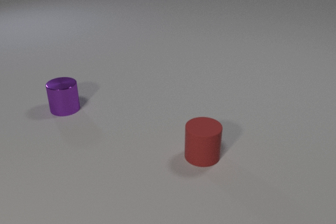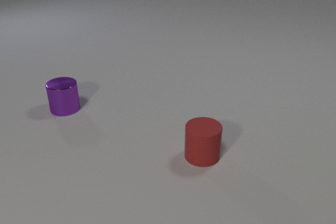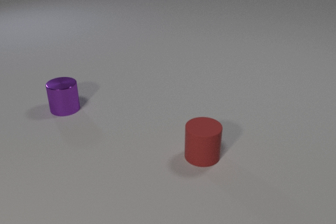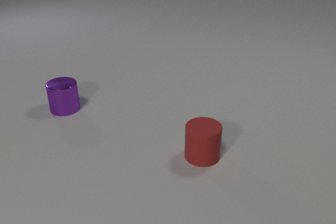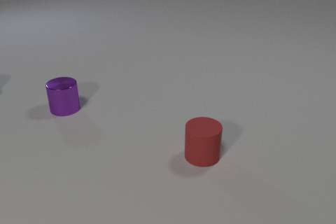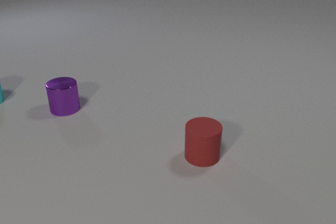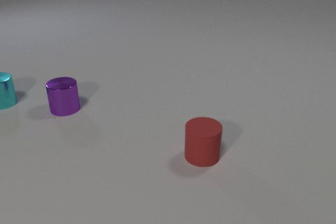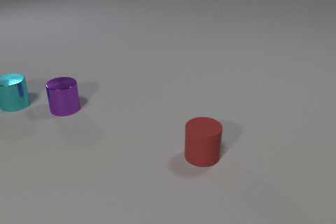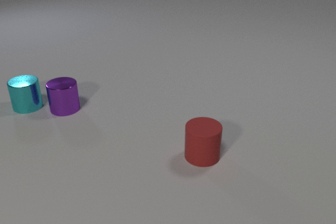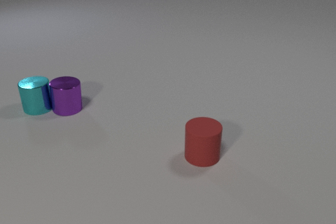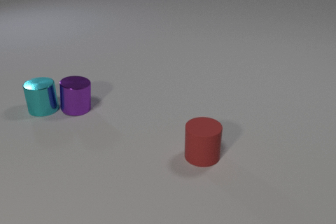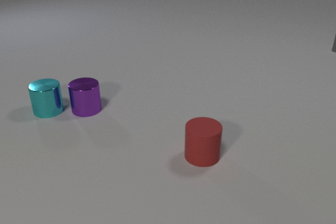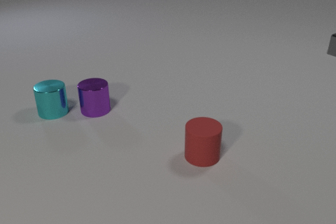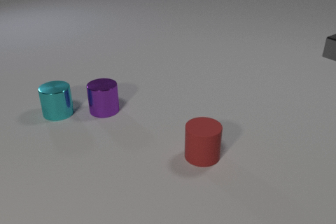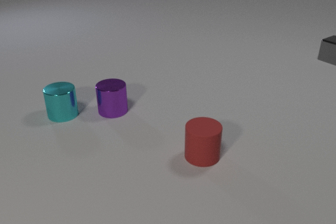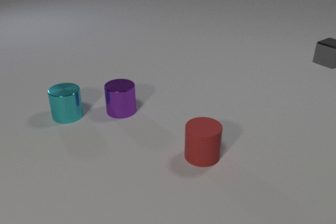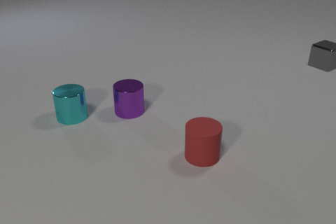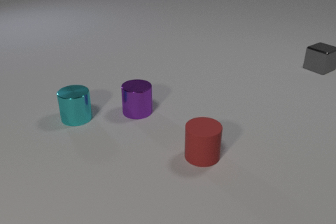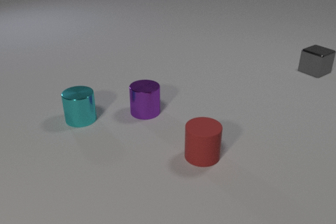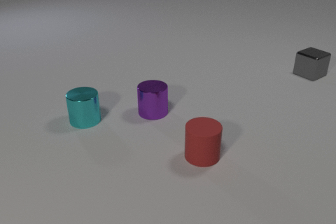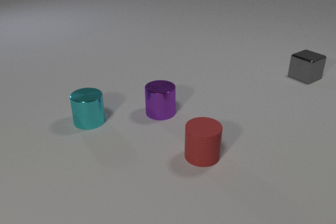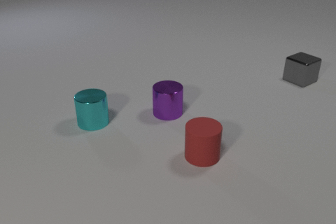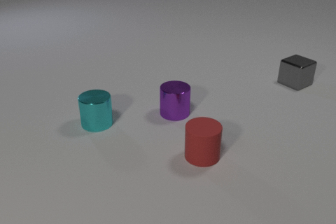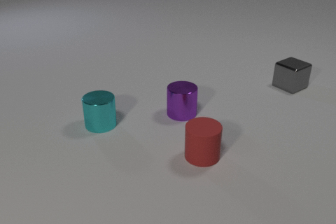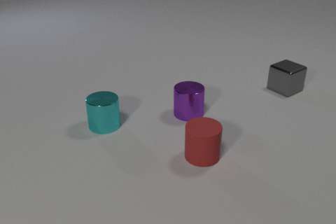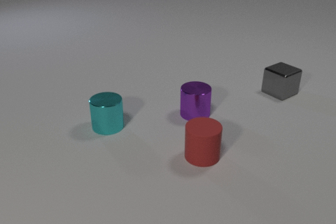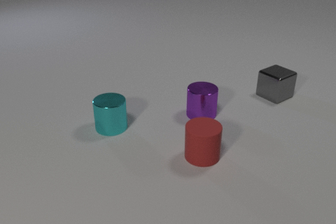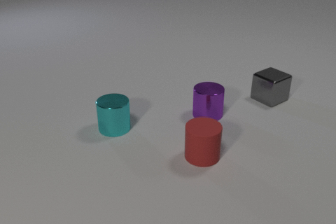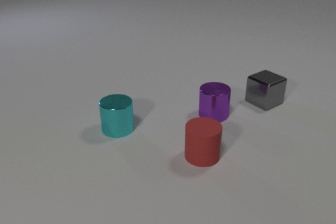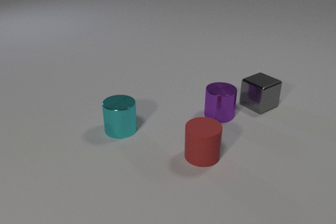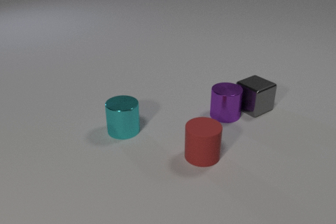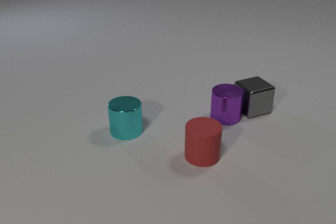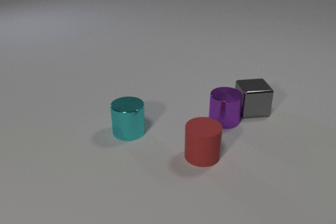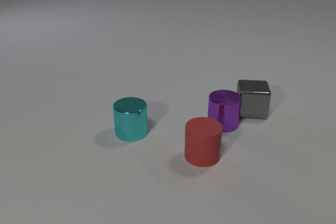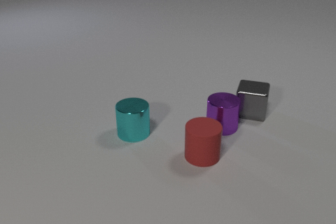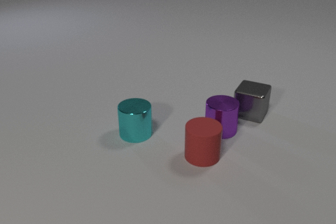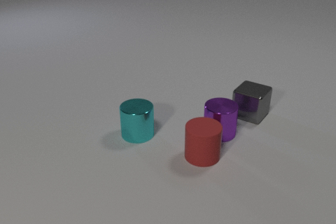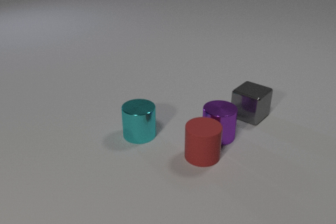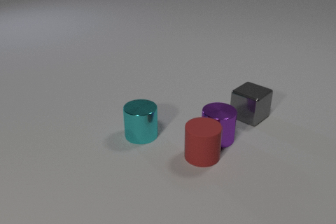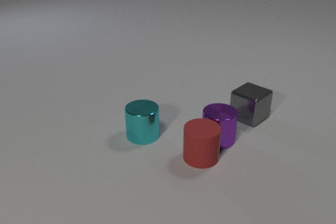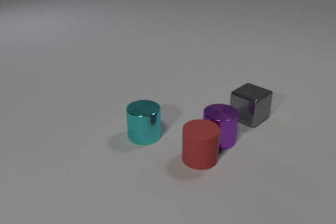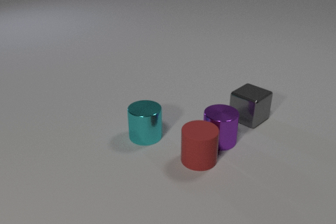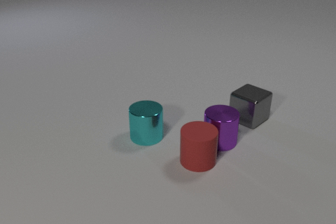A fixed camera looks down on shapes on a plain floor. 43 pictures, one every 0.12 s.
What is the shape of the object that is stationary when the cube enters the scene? cylinder.
Are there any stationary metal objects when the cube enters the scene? no.
How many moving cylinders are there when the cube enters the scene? 2.
0.00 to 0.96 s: The cyan metal cylinder comes in at the left edge, slides to the right and toward the camera.
0.96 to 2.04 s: The cyan metal cylinder slides to the right and toward the camera. The purple metal cylinder slides to the right. The gray metal cube comes in at the right edge, slides toward the camera and to the left. The cyan metal cylinder and the purple metal cylinder collide.
2.04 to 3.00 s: The cyan metal cylinder slides to the right and toward the camera. The purple metal cylinder slides to the right. The gray metal cube slides toward the camera and to the left.
3.00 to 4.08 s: The cyan metal cylinder slides to the right and toward the camera. The purple metal cylinder slides to the right and toward the camera. The gray metal cube slides toward the camera and to the left, spins so that its near face slides to the left, clockwise seen from above. The purple metal cylinder and the gray metal cube collide.
4.08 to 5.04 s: The cyan metal cylinder slides to the right and toward the camera. The purple metal cylinder slides toward the camera. The gray metal cube slides toward the camera, spins so that its near face slides to the left, clockwise seen from above. The red rubber cylinder slides toward the camera. The purple metal cylinder and the red rubber cylinder collide.
